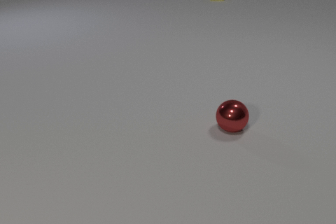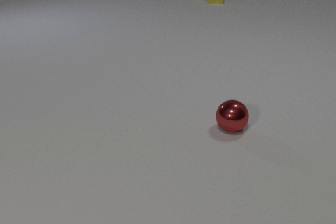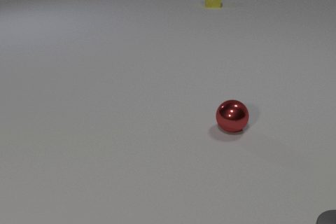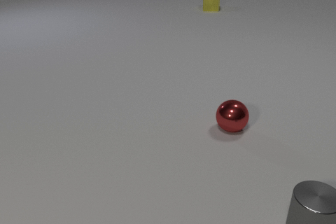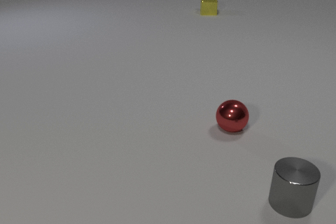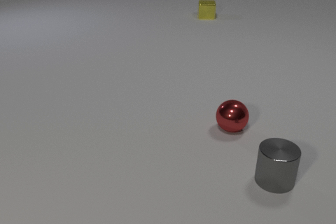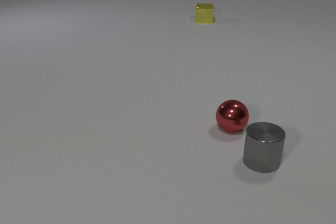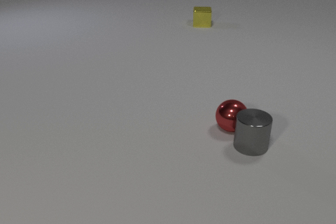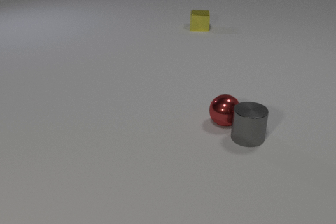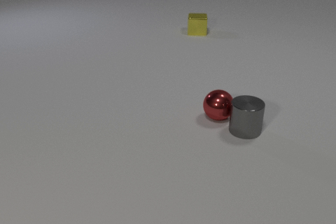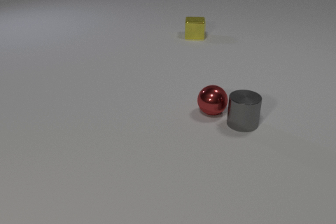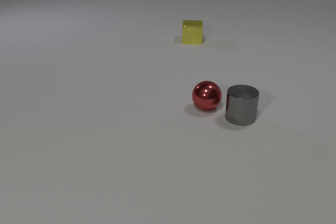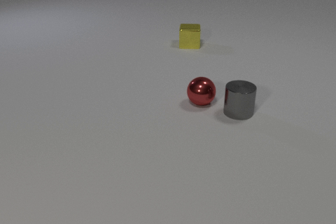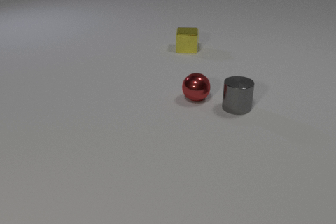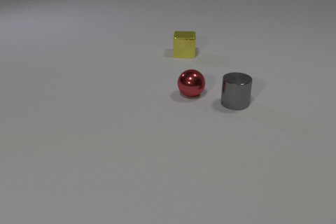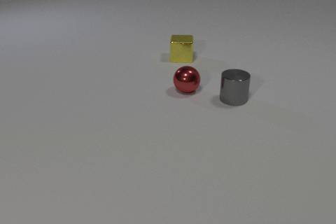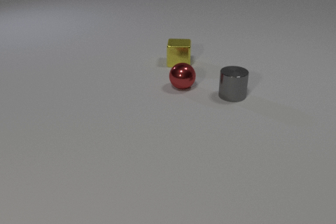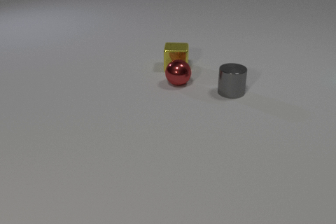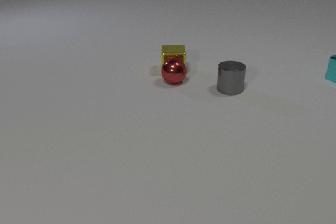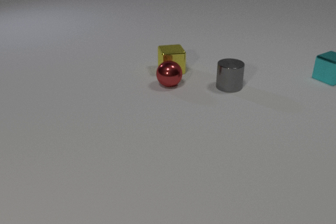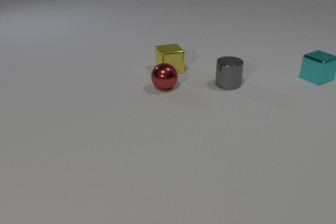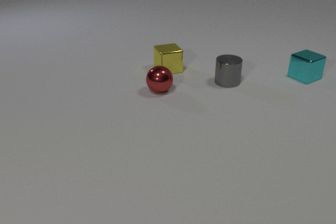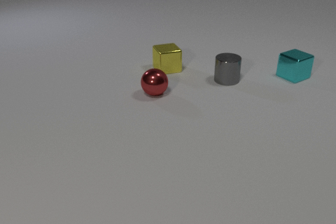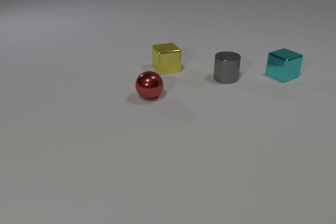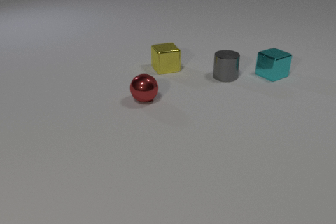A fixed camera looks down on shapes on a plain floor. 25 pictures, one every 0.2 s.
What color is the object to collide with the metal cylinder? red.
How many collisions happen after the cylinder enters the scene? 2.
Are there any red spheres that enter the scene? no.
0.0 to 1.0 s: The gray metal cylinder comes in at the bottom edge, slides away from the camera and to the left. The yellow metal cube slides toward the camera.
1.0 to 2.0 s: The gray metal cylinder slides away from the camera. The red metal sphere rolls away from the camera and to the left. The yellow metal cube slides toward the camera. The gray metal cylinder and the red metal sphere collide.
2.0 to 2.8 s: The gray metal cylinder slides away from the camera. The red metal sphere rolls away from the camera and to the left. The yellow metal cube slides toward the camera.
2.8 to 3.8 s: The gray metal cylinder slides away from the camera. The red metal sphere rolls to the left and away from the camera. The cyan metal cube comes in at the right edge, slides to the left. The yellow metal cube slides toward the camera. The red metal sphere and the yellow metal cube collide.
3.8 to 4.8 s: The gray metal cylinder slides away from the camera. The red metal sphere rolls toward the camera and to the left. The cyan metal cube slides to the left. The yellow metal cube slides to the left.
